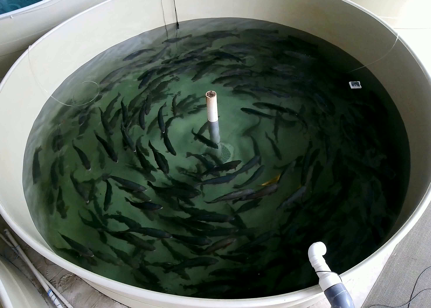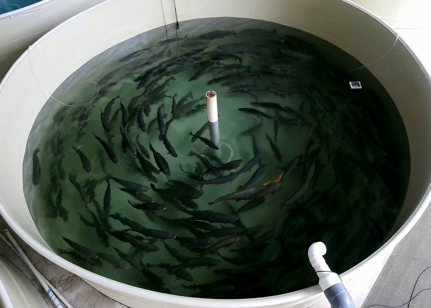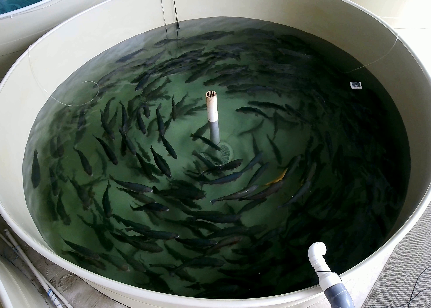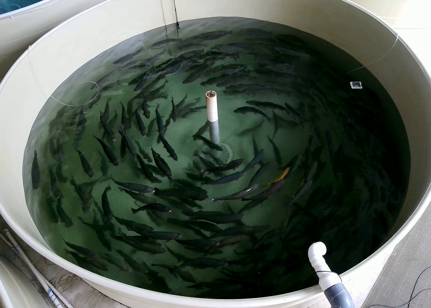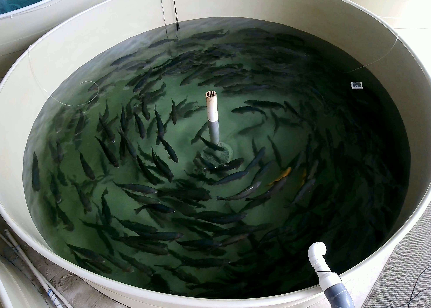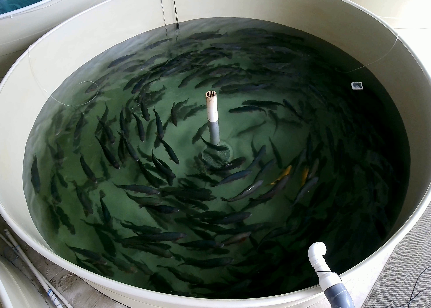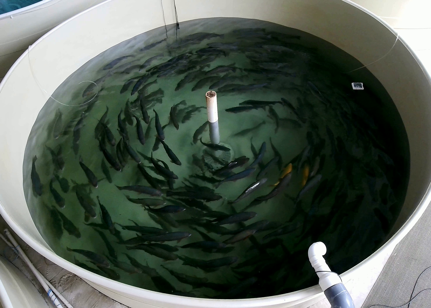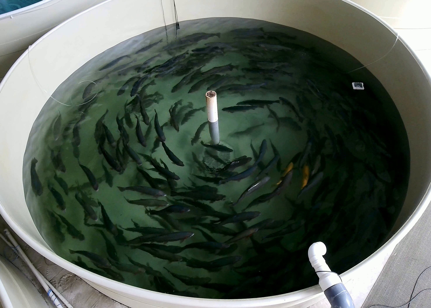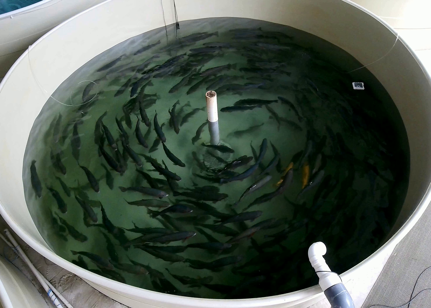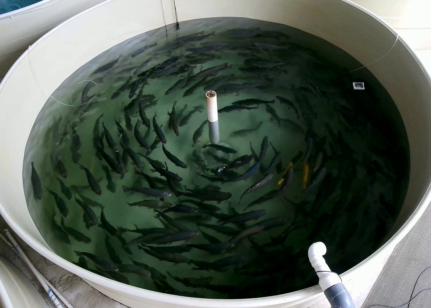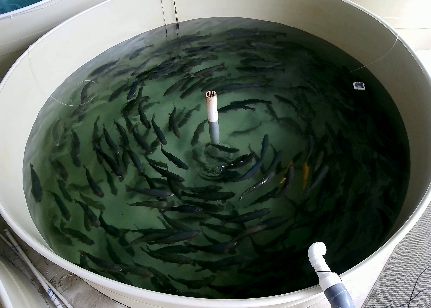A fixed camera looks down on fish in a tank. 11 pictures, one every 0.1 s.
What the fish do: Normal cruising.
